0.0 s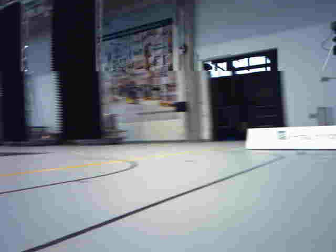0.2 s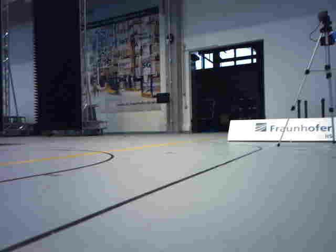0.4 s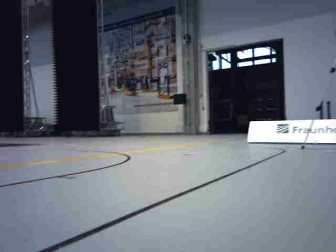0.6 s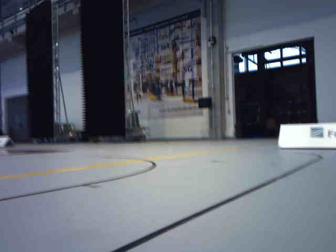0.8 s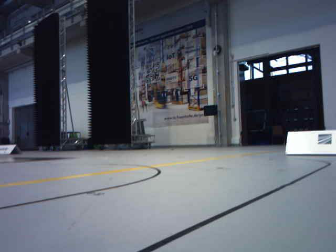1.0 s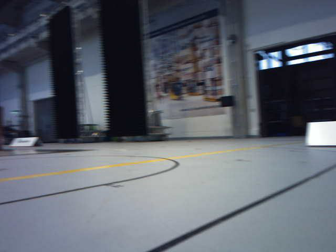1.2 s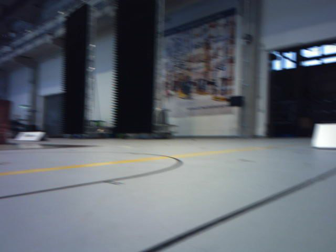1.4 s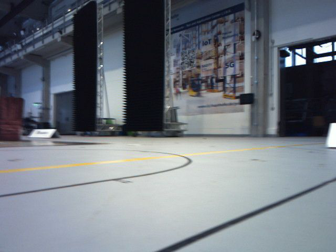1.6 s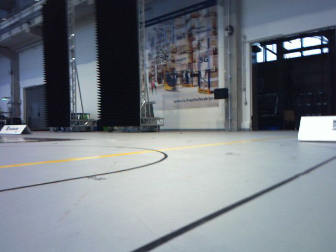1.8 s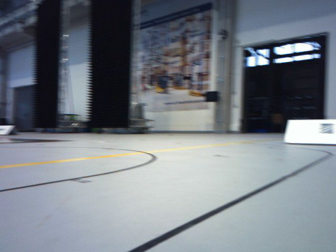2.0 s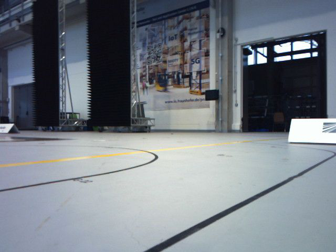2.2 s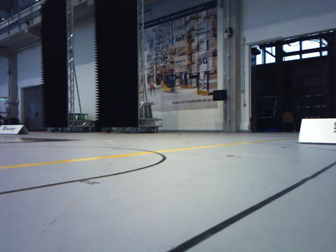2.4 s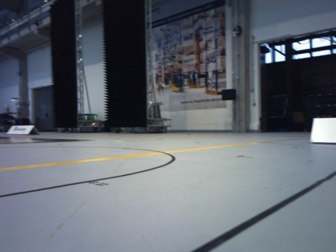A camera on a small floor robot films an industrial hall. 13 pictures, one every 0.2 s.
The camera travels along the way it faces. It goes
forward.
0.0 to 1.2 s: The camera swings to its left by about 15 degrees, and the scene slides to the right. It travels forward, about 0.2 m, so what stands in front looms larger.
1.2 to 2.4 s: The camera travels forward, about 0.2 m, so what stands in front looms larger.
The film runs forward here.
